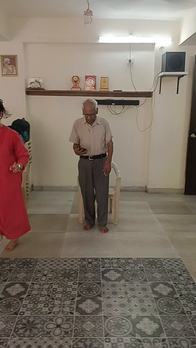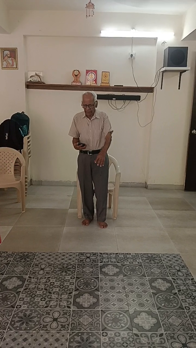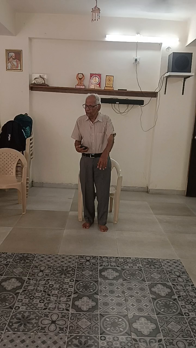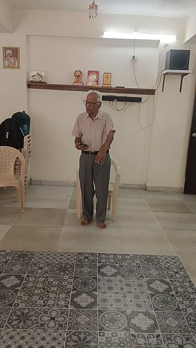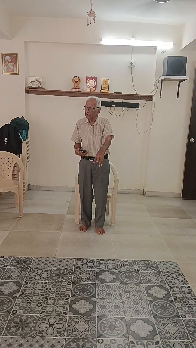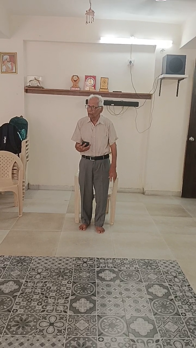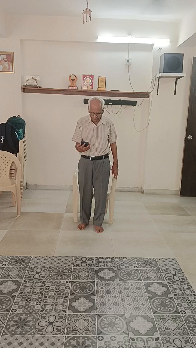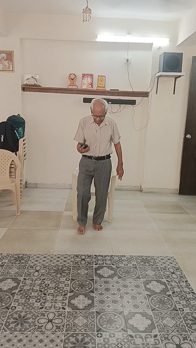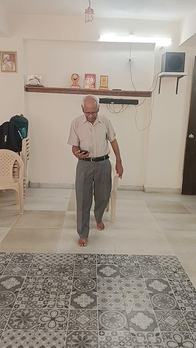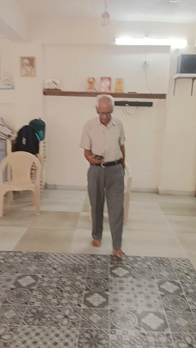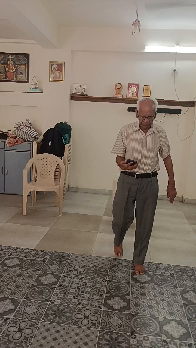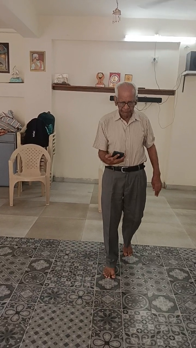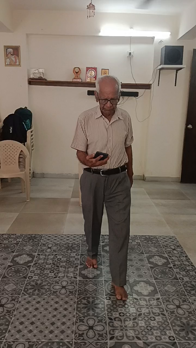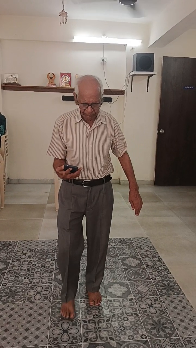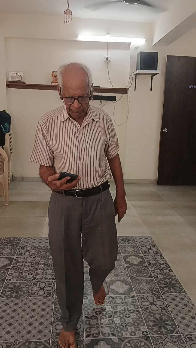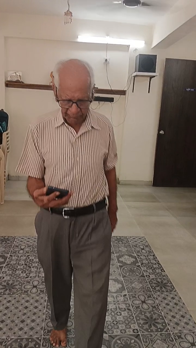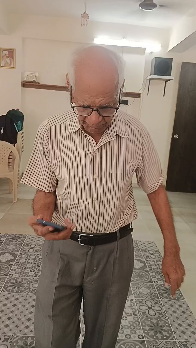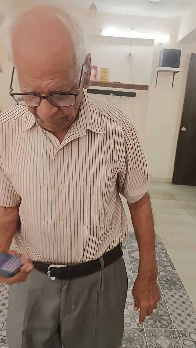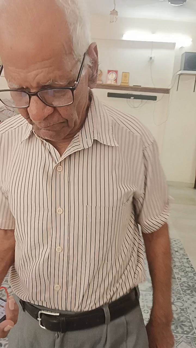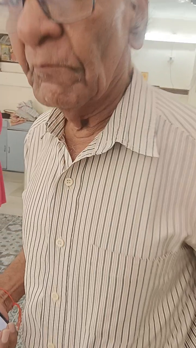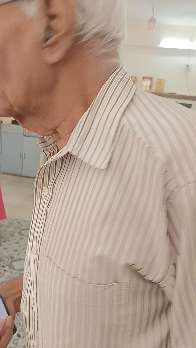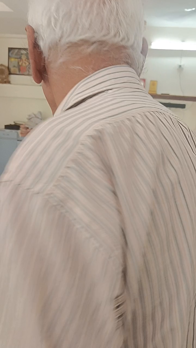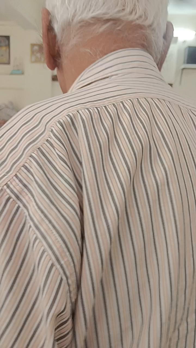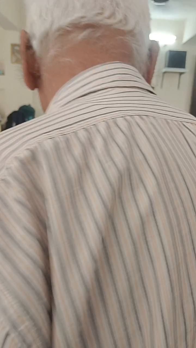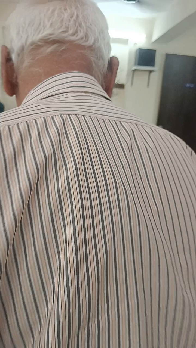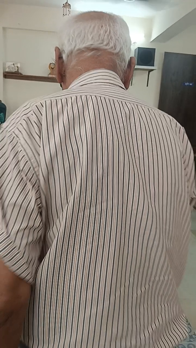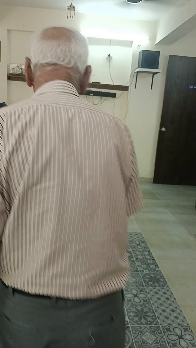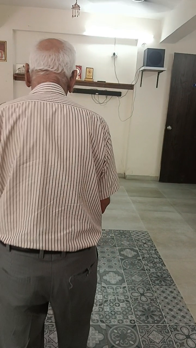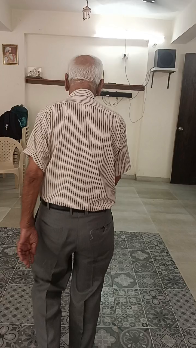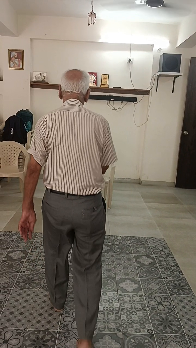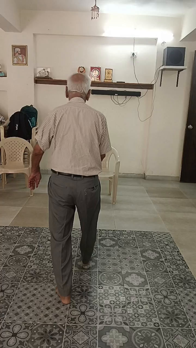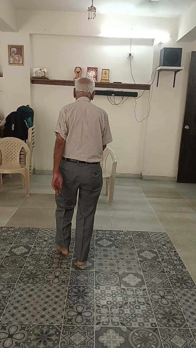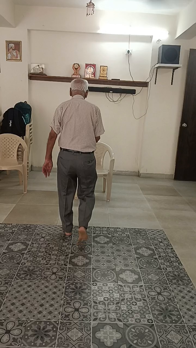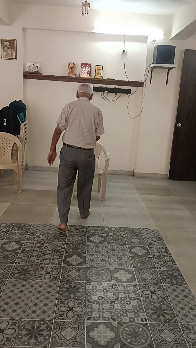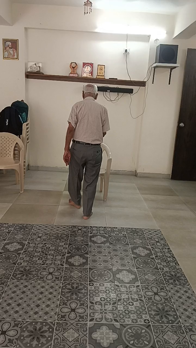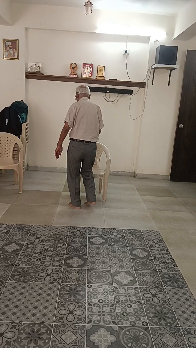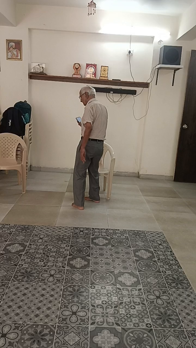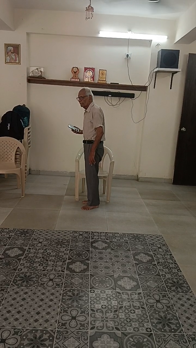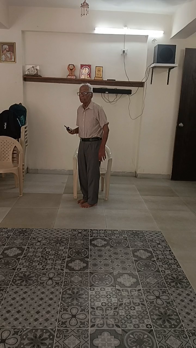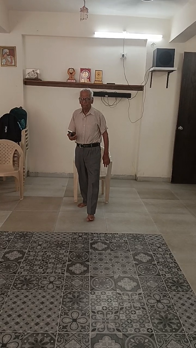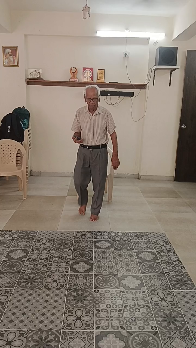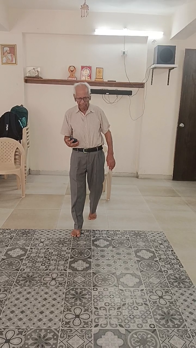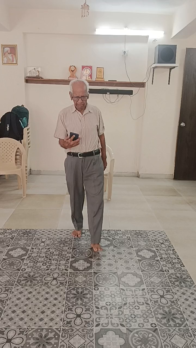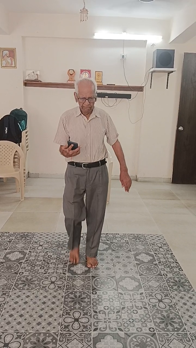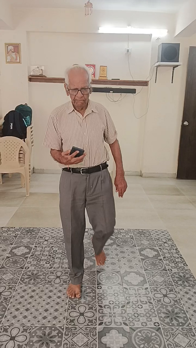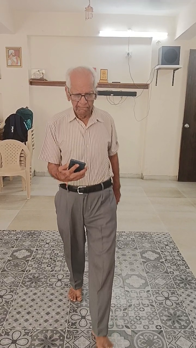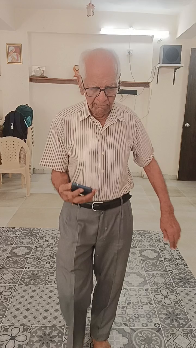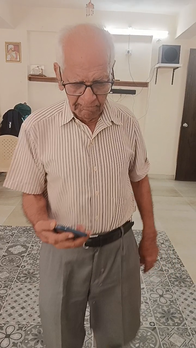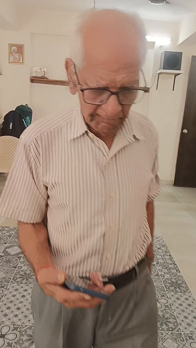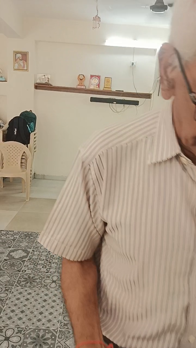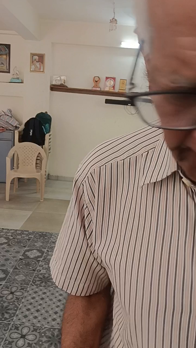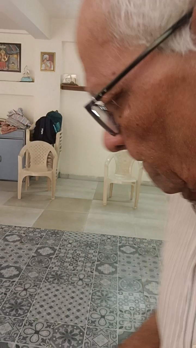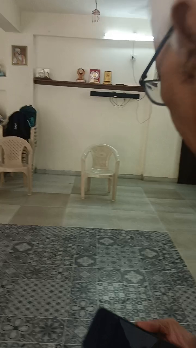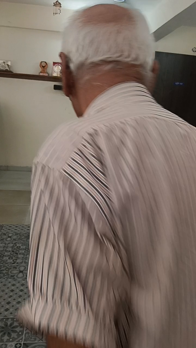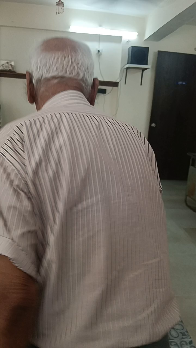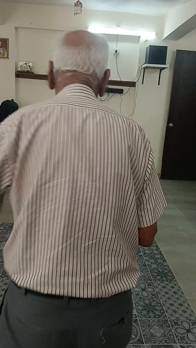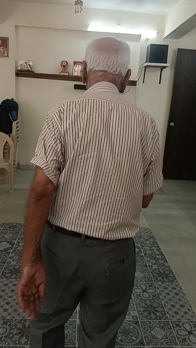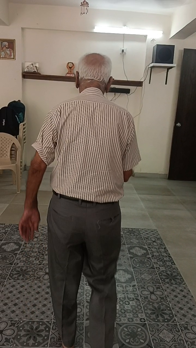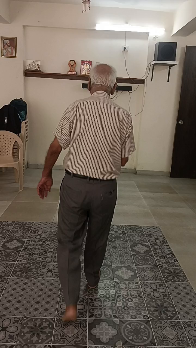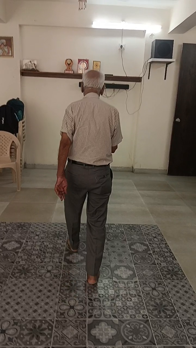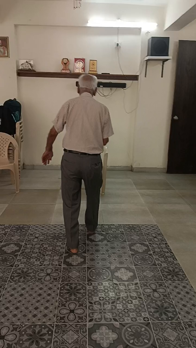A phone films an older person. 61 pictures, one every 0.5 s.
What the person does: Walking.
